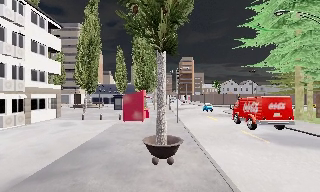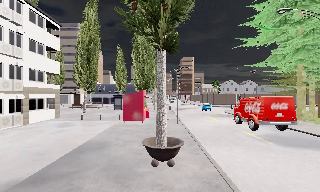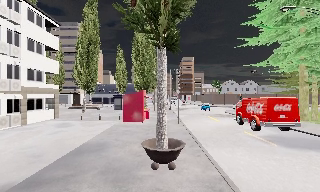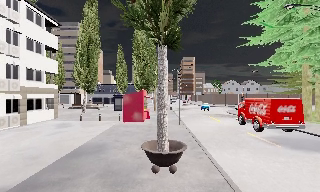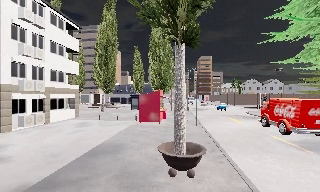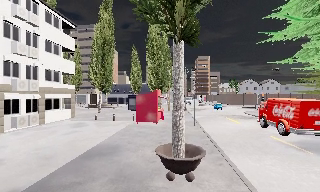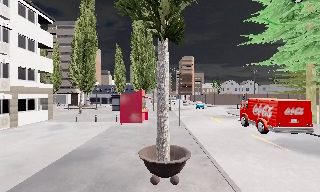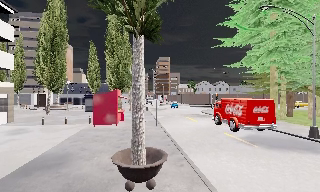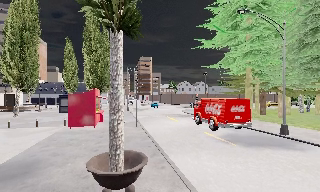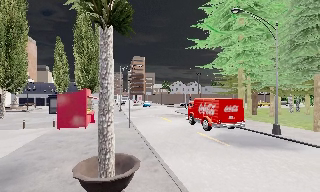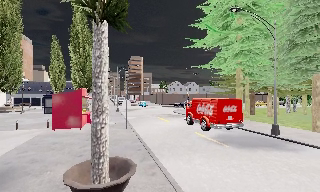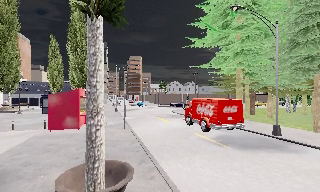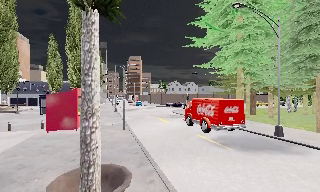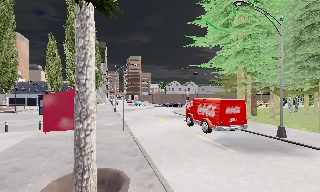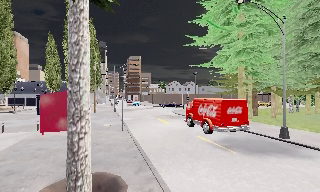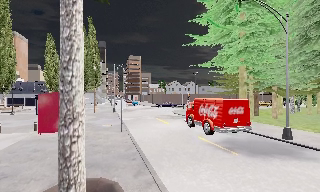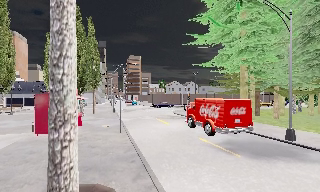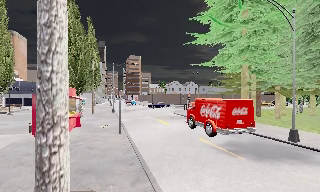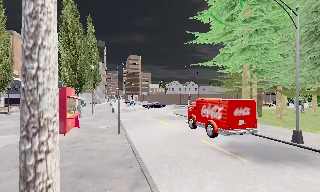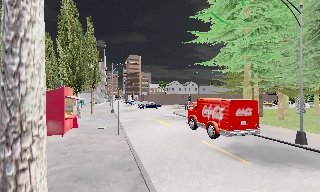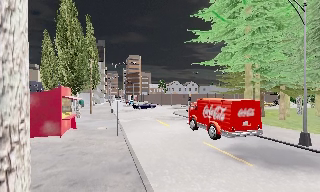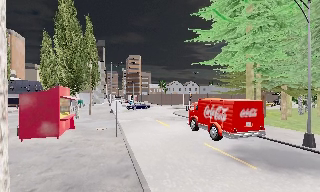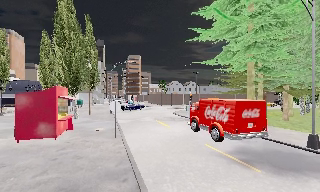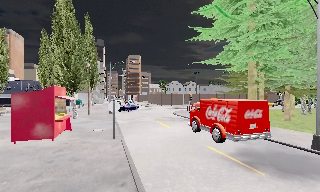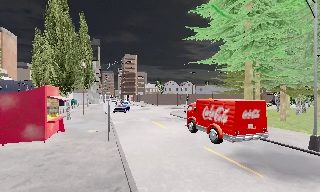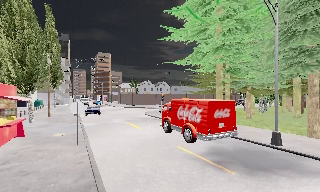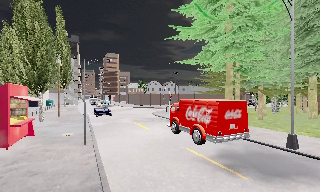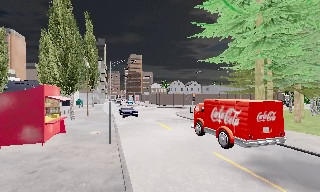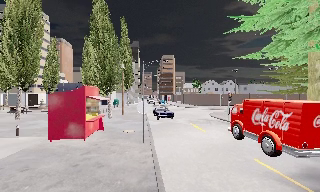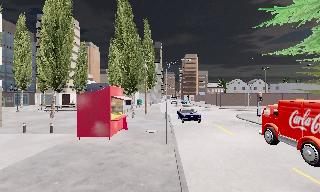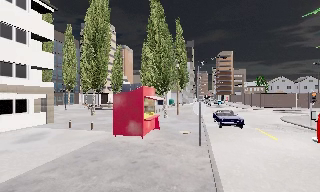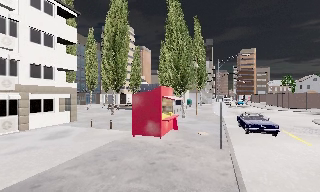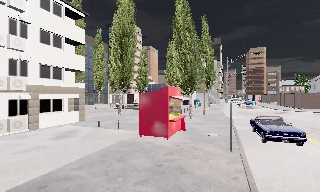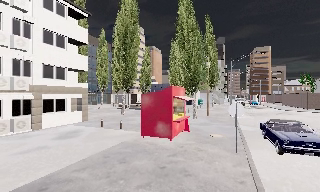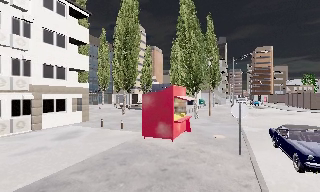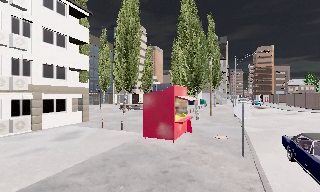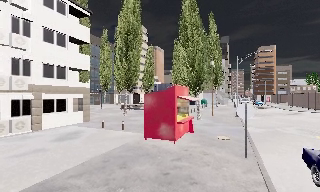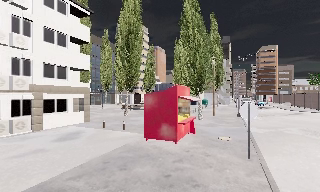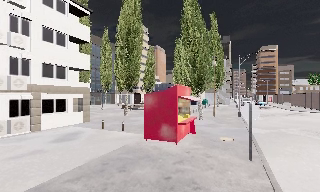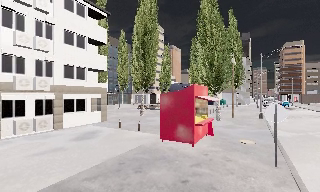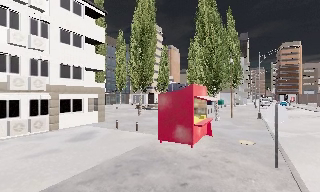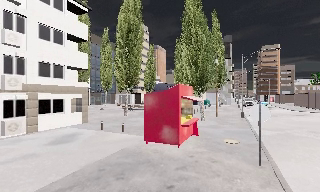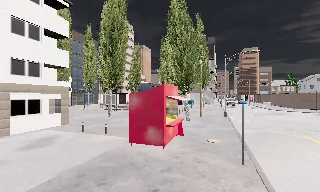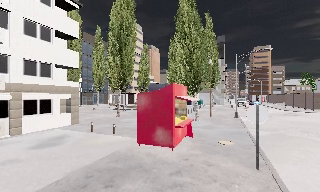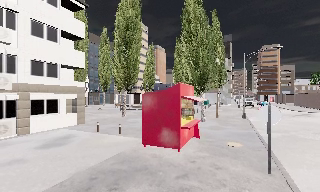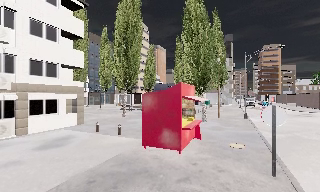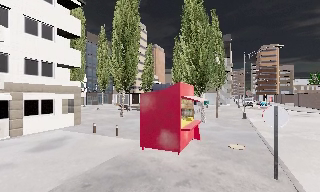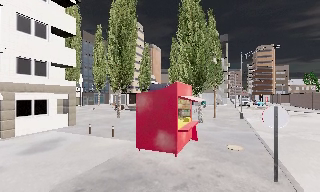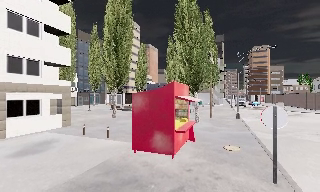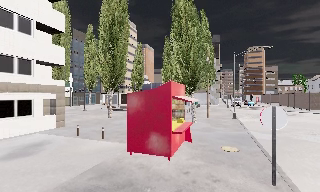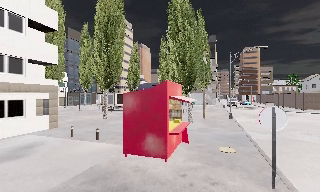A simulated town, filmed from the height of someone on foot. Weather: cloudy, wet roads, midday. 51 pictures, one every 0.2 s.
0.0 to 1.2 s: The camera travels forward, about 1.5 m, so what stands in front looms larger.
1.2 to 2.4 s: The camera swings to its right by about 20 degrees, and the scene slides to the left. It travels forward, about 1.5 m, so what stands in front looms larger.
2.4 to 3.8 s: The camera travels forward, about 1.5 m, so what stands in front looms larger.
3.8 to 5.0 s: The camera swings to its right by about 10 degrees, and the scene slides to the left. It travels forward, about 1.5 m, so what stands in front looms larger.
5.0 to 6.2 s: The scene slides to the right, as the camera pans about 50 degrees to its left. It travels forward, about 1.5 m.
6.2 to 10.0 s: The camera travels forward, about 3.5 m, so what stands in front looms larger.
The film runs forward here.
